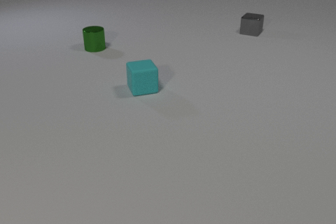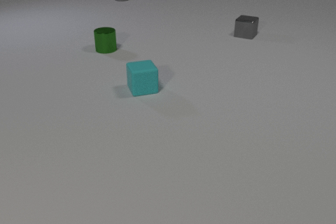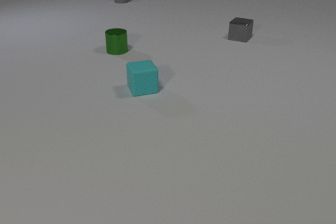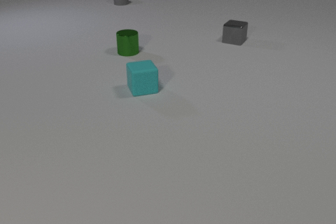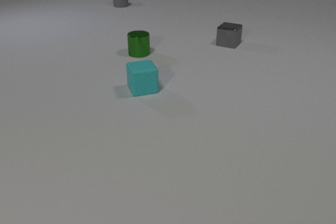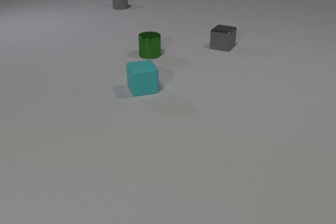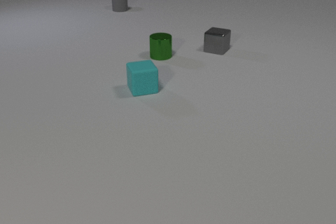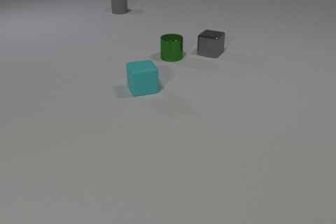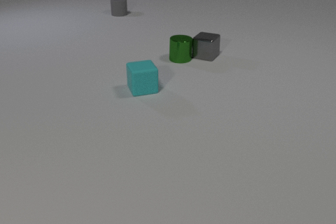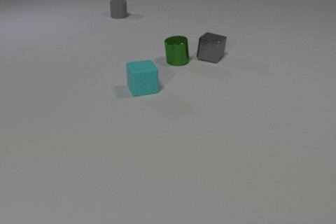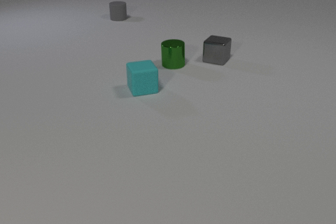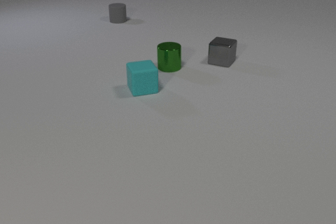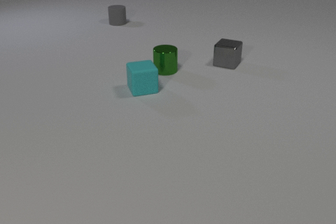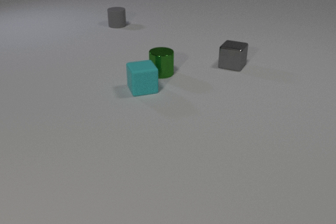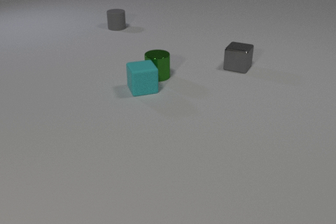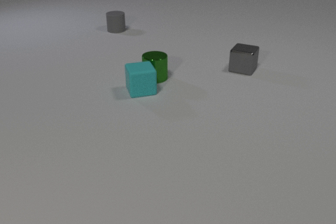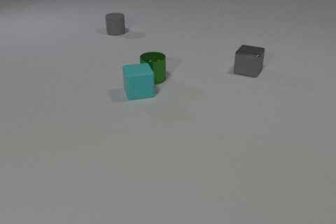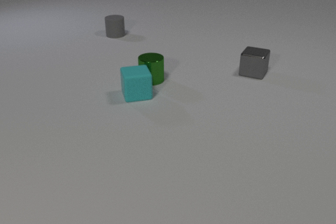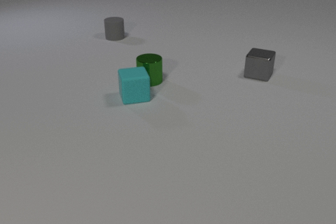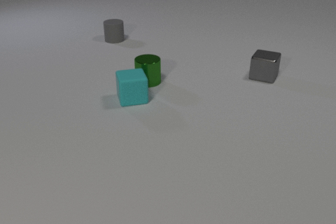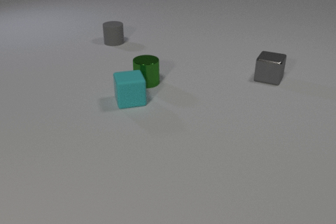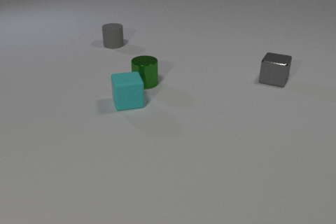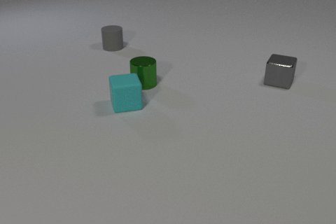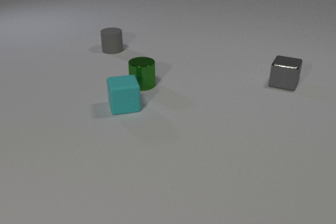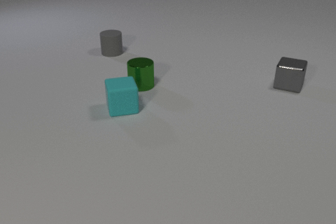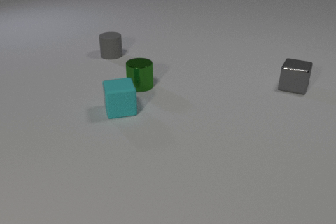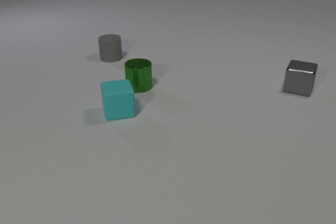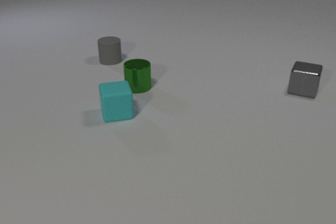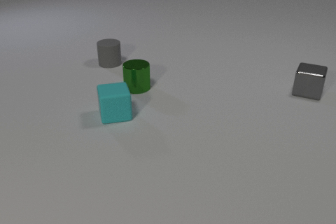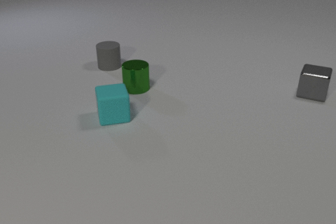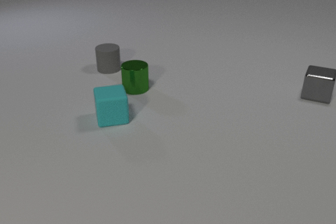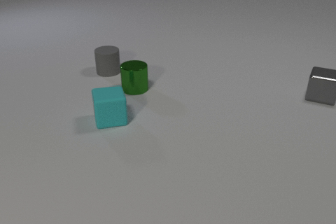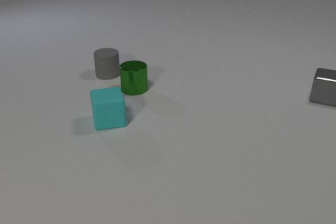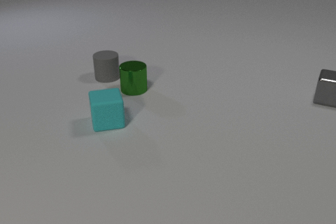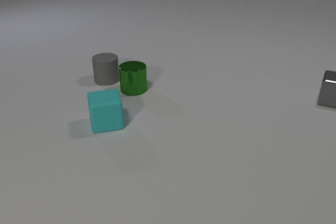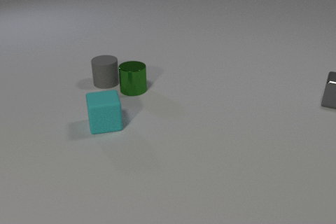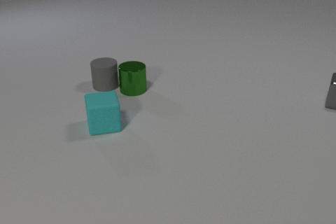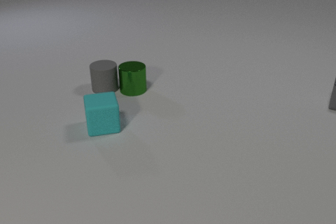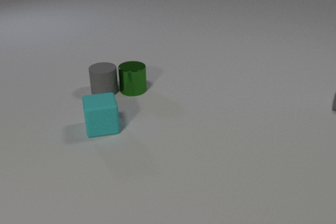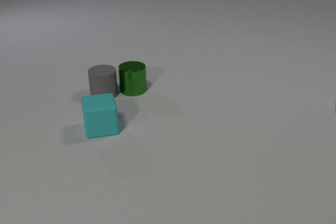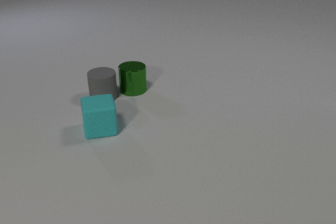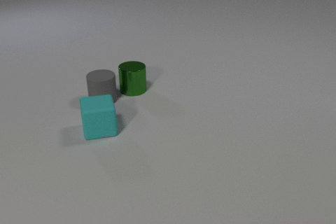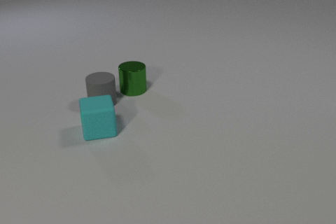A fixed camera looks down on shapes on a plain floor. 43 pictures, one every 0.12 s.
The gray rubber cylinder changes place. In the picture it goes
toward the camera.
The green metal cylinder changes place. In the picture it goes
toward the camera.
0.00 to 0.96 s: The gray metal cube slides toward the camera and to the left. The green metal cylinder slides to the right and toward the camera. The gray rubber cylinder slides toward the camera. The gray metal cube and the green metal cylinder collide.
0.96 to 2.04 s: The gray metal cube slides to the right and toward the camera. The green metal cylinder slides toward the camera and to the left. The cyan rubber cube slides toward the camera and to the left. The gray rubber cylinder slides toward the camera. The green metal cylinder and the cyan rubber cube collide.
2.04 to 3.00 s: The gray metal cube slides to the right and toward the camera. The green metal cylinder slides toward the camera and to the left. The cyan rubber cube slides toward the camera and to the left. The gray rubber cylinder slides toward the camera.
3.00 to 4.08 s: The gray metal cube slides to the right and toward the camera. The green metal cylinder slides toward the camera and to the left. The cyan rubber cube slides toward the camera and to the left. The gray rubber cylinder slides toward the camera.
4.08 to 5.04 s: The gray metal cube slides to the right, leaves at the right edge. The cyan rubber cube slides toward the camera and to the left. The gray rubber cylinder slides toward the camera.
How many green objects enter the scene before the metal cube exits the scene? 0.
What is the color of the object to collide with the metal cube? green.
What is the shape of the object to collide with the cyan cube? cylinder.
